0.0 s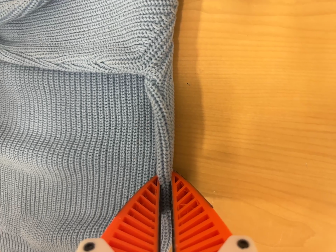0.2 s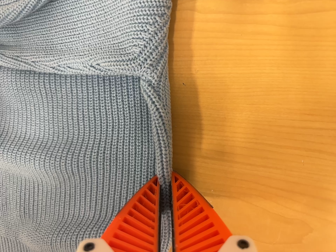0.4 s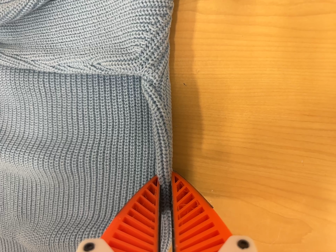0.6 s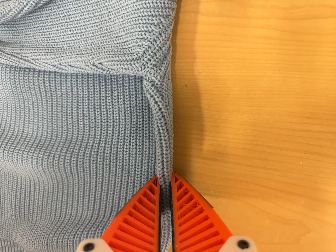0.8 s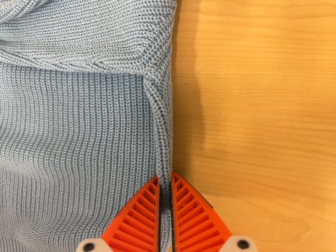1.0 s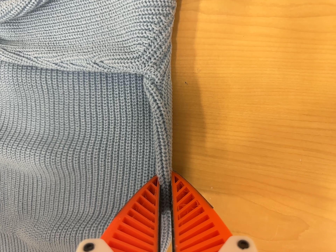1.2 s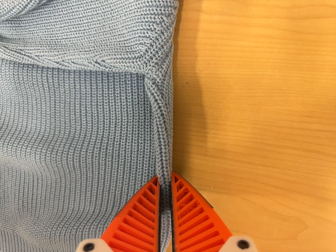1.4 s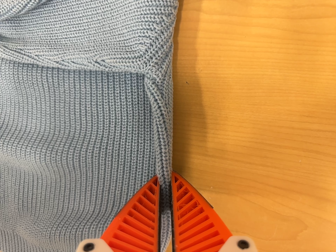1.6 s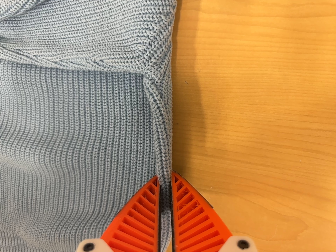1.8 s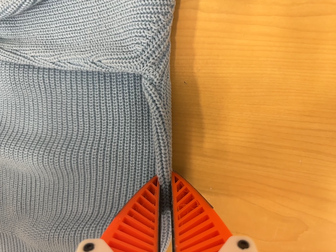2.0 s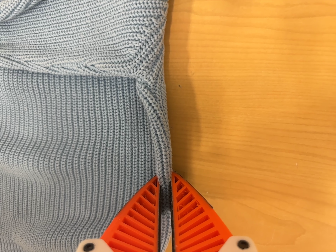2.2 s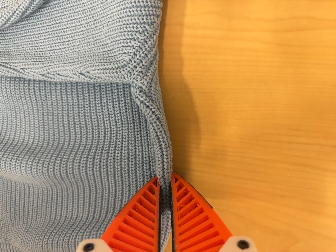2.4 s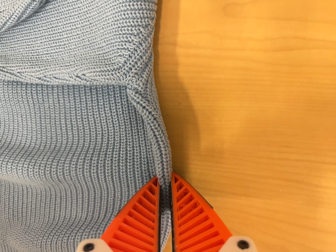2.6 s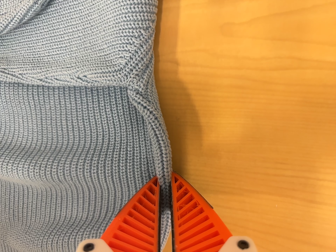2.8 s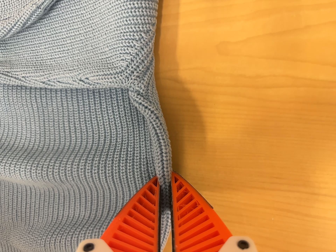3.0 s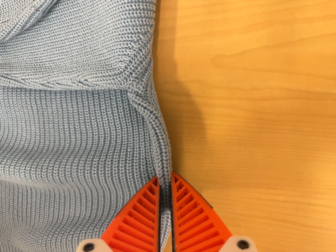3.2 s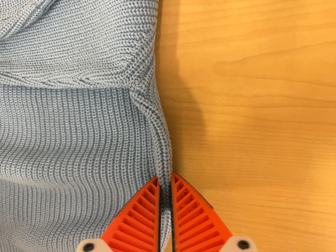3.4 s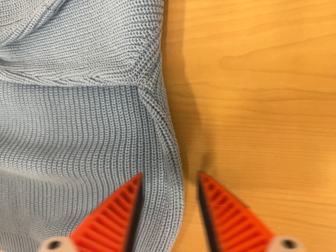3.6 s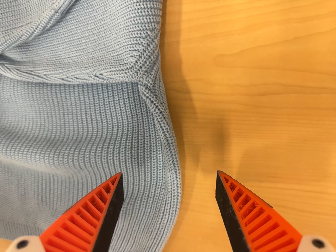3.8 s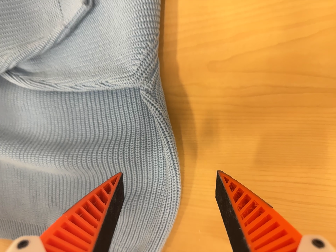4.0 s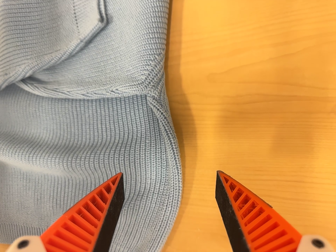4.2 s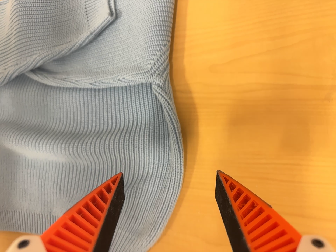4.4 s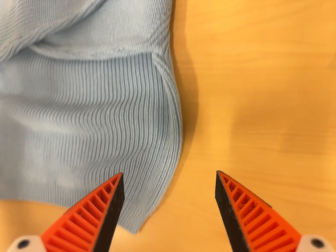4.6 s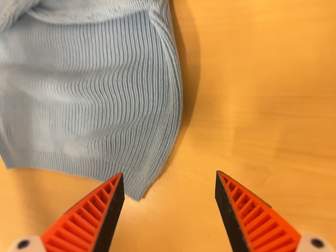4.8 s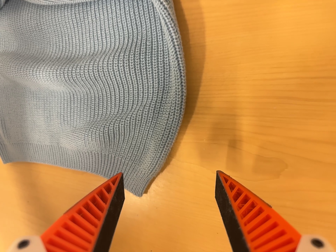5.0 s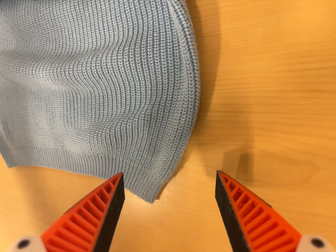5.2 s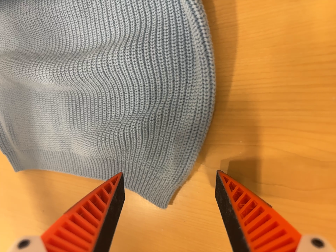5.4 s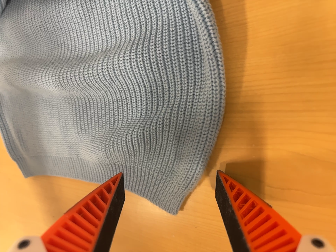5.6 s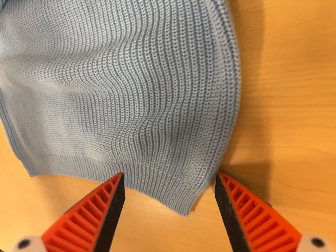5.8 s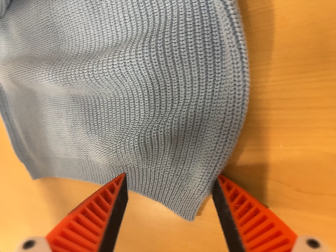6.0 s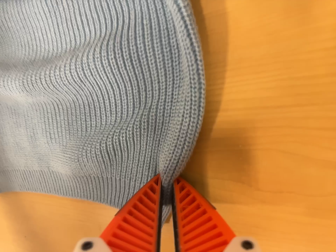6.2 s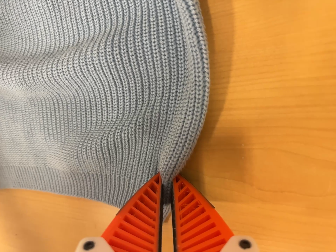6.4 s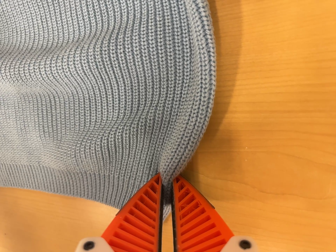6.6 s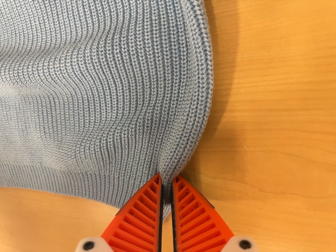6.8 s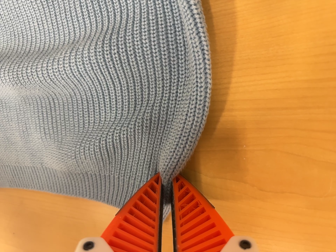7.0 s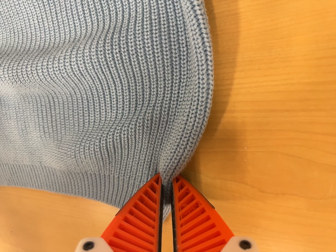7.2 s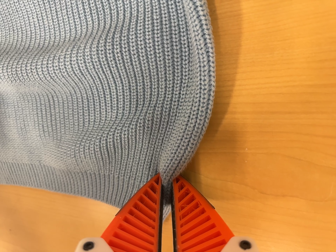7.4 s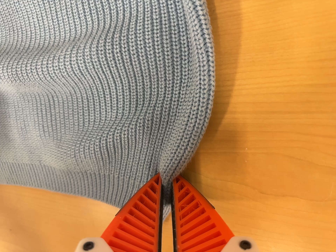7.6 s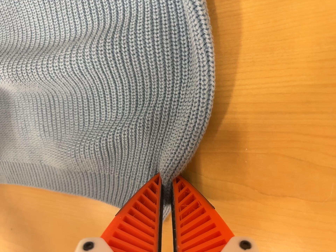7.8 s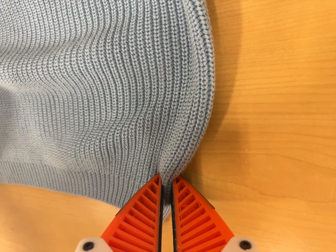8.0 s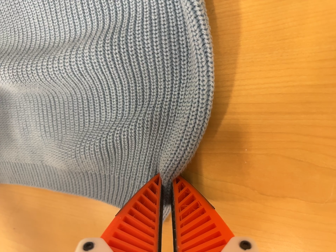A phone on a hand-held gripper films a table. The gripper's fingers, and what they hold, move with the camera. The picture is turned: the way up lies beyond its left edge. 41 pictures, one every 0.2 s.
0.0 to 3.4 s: The camera shifts only a little, or ends up much as it began.
3.4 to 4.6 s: The camera travels toward the bottom of its view and backward, about 10 cm, so close, fixed things drift upward.
4.6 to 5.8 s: The camera travels forward, about 10 cm, so what stands in front looms larger.
5.8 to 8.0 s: The camera shifts only a little, or ends up much as it began.
The film runs forward here.
